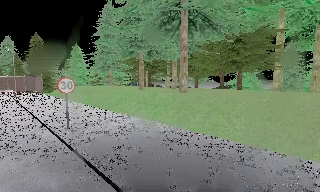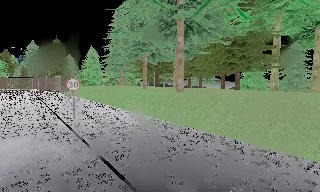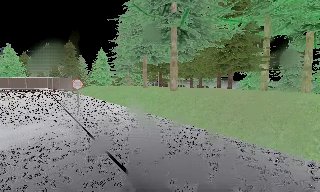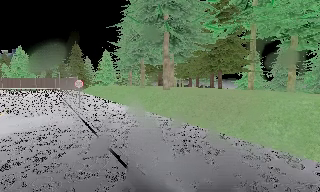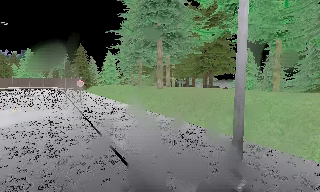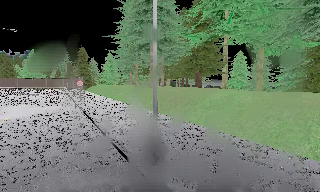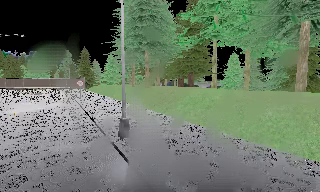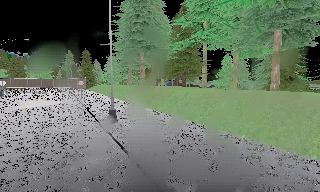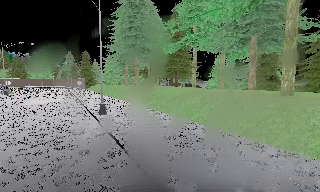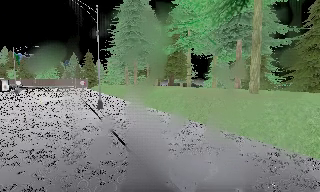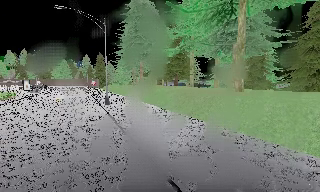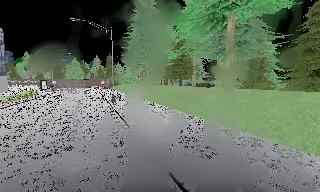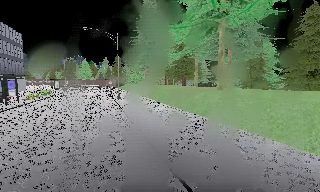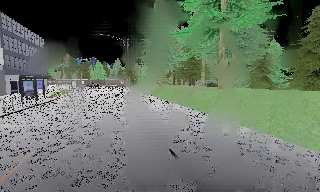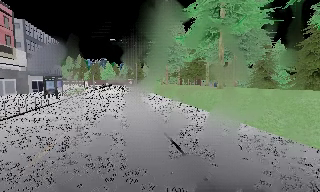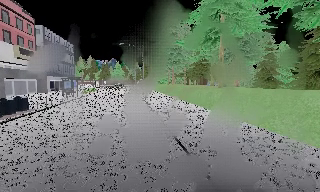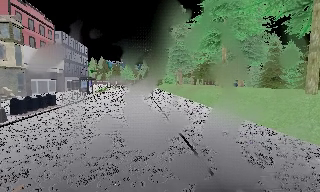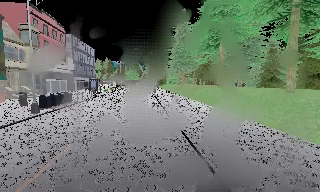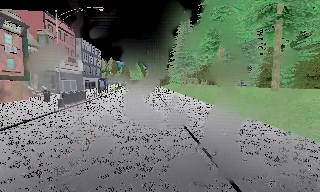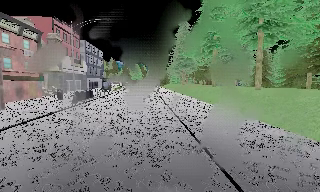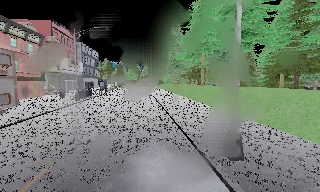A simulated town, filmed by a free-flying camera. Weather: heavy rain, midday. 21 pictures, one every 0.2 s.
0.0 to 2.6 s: The camera pans to its left, which is counterclockwise from overhead, by about 30 degrees. It travels backward and to its right, about 30 m, so what stands in front gets smaller.
2.6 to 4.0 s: The camera pans to its left, which is counterclockwise from overhead, by about 10 degrees. It travels backward, about 15 m, so what stands in front gets smaller.
The film runs backward here.
